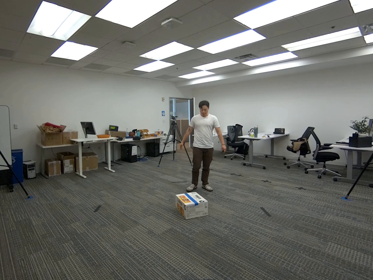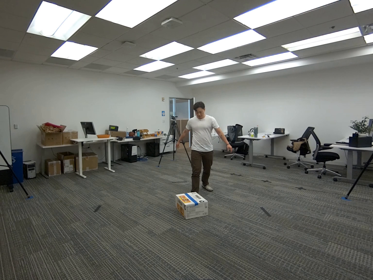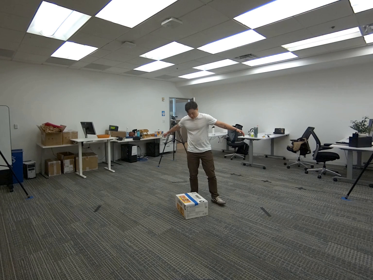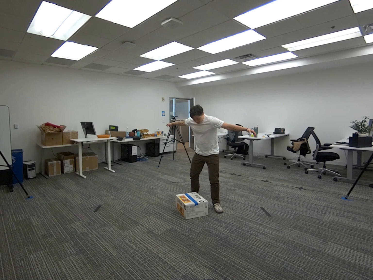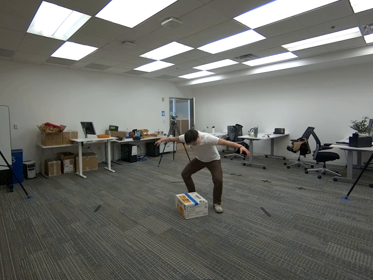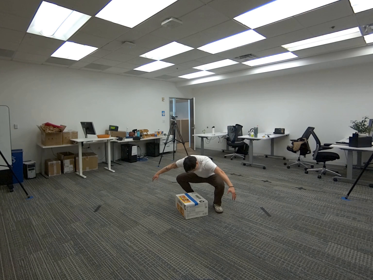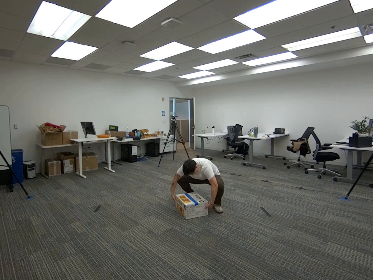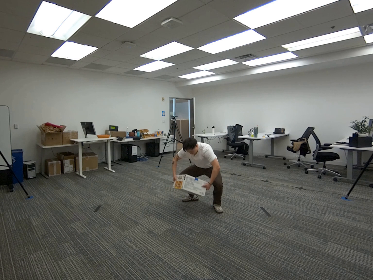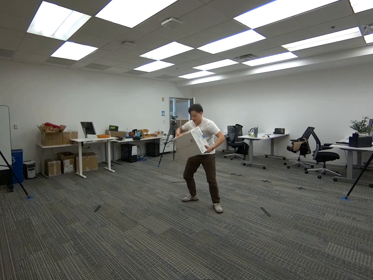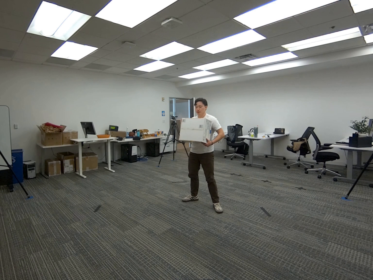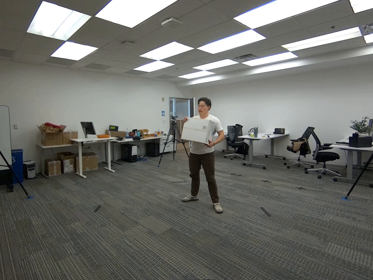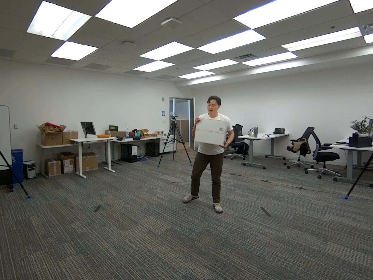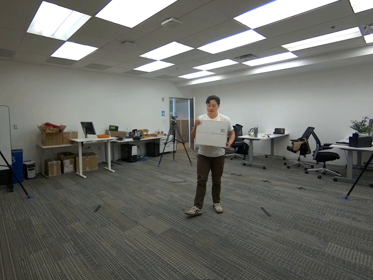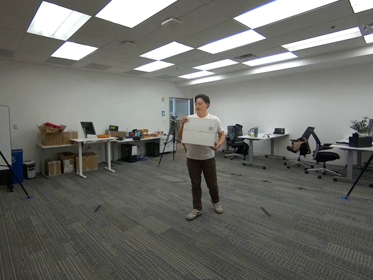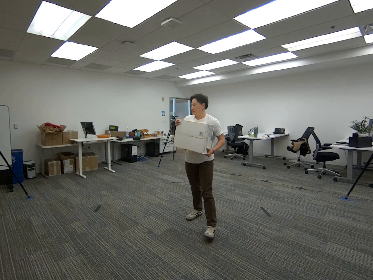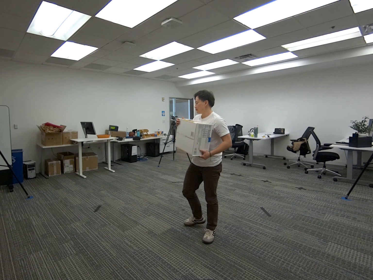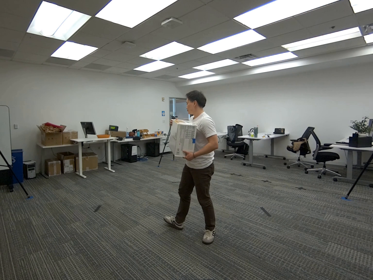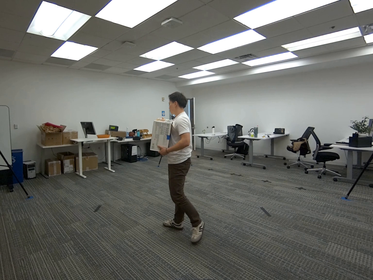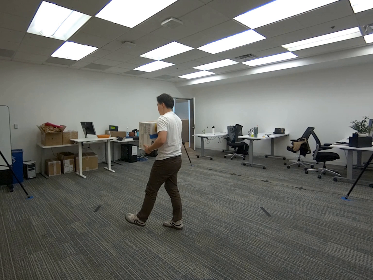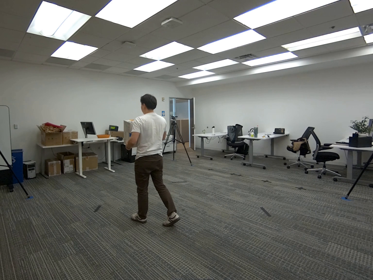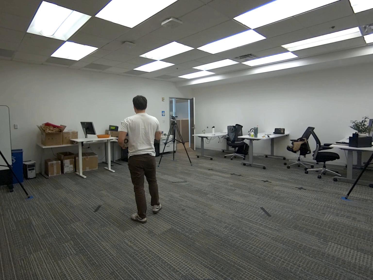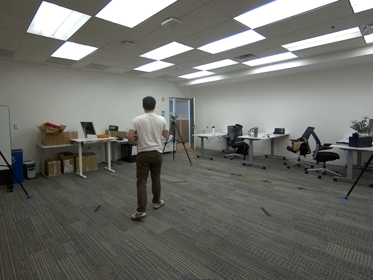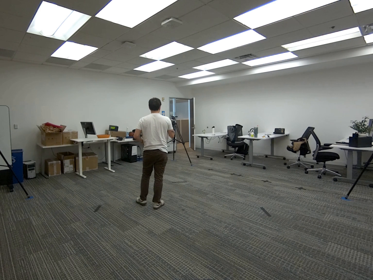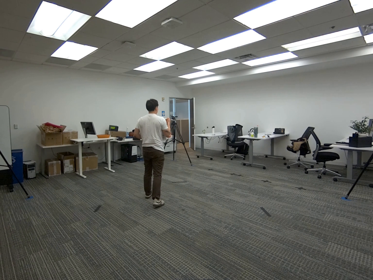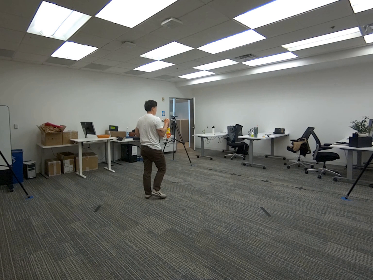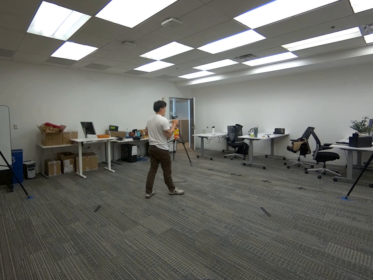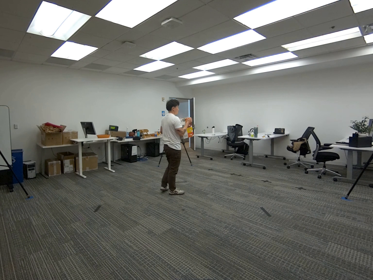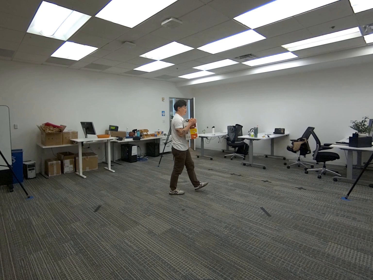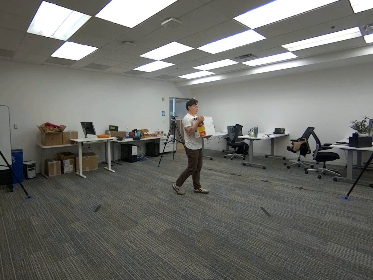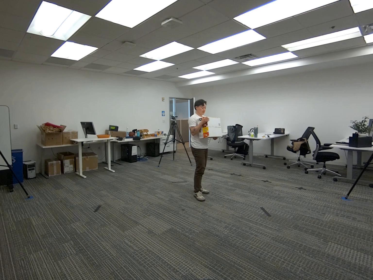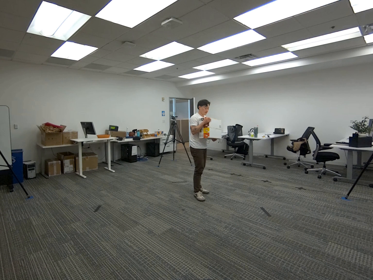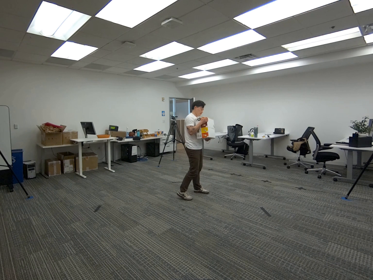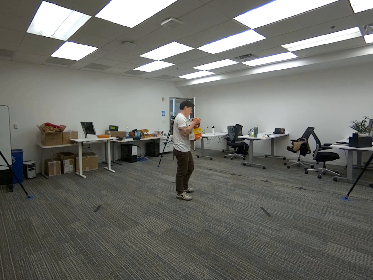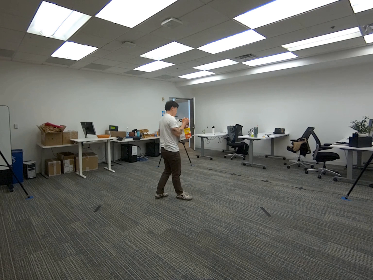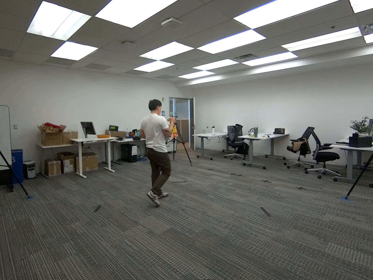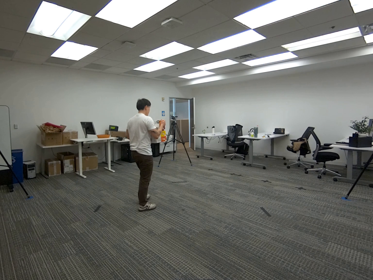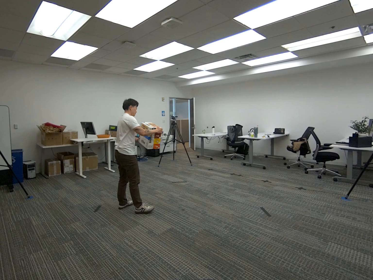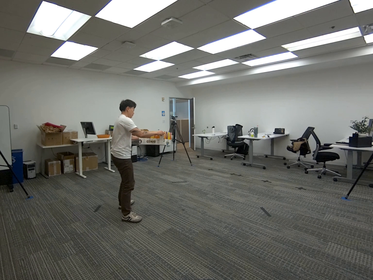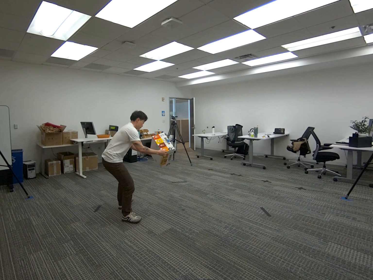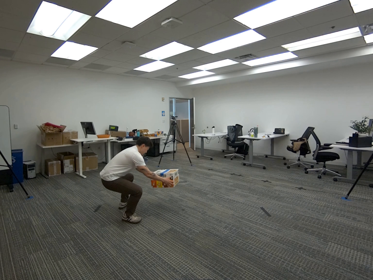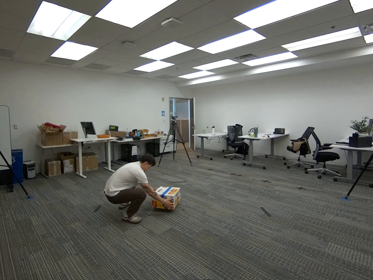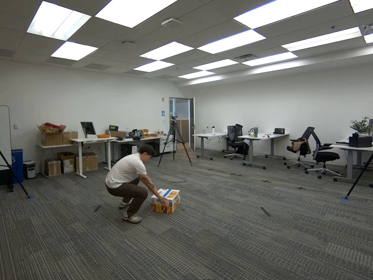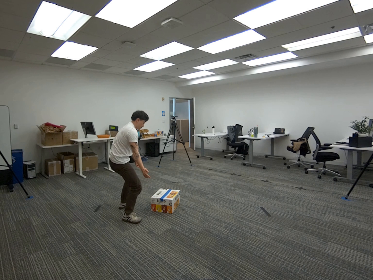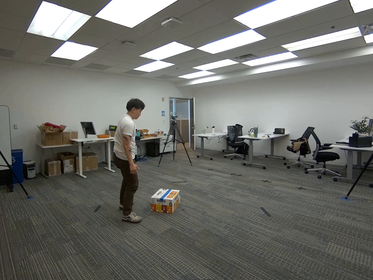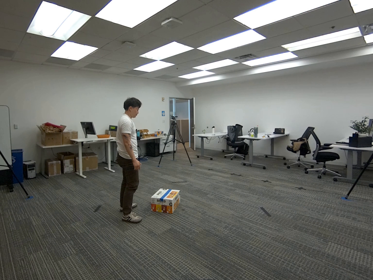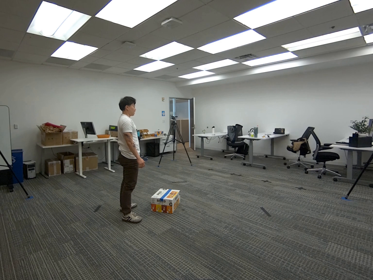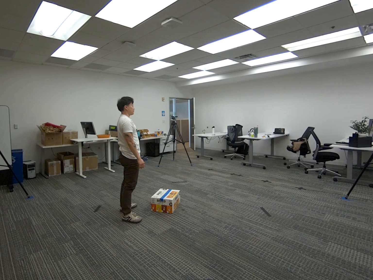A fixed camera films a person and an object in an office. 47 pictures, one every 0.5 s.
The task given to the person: Walk to the snack box on the ground. Use both hands to pick it up, hold it close to your body in front of you while walking, and then place the box back on the ground.
